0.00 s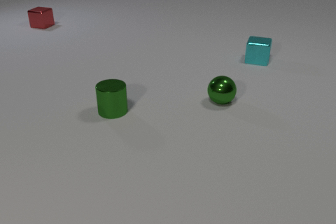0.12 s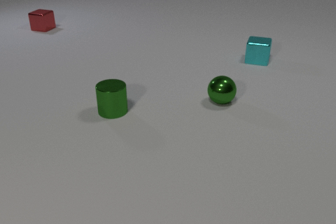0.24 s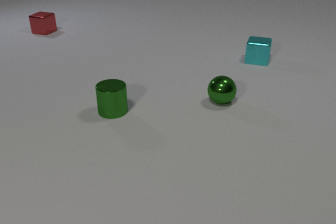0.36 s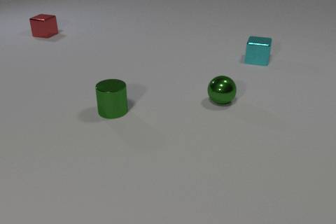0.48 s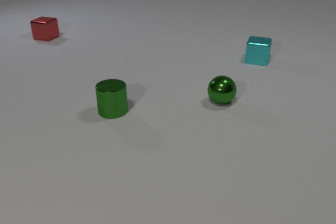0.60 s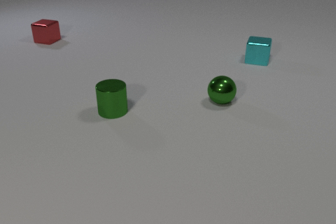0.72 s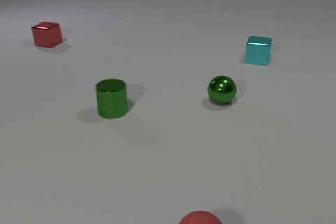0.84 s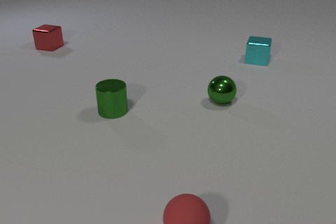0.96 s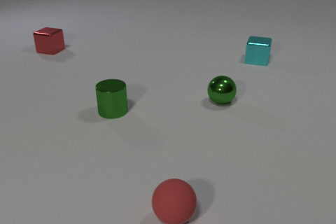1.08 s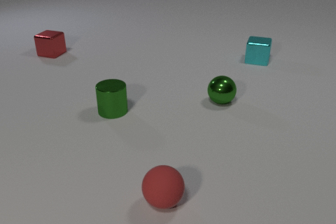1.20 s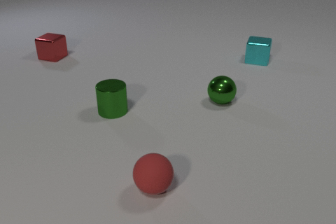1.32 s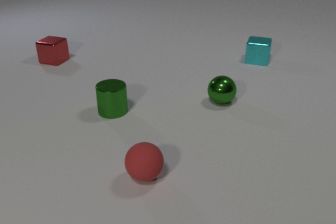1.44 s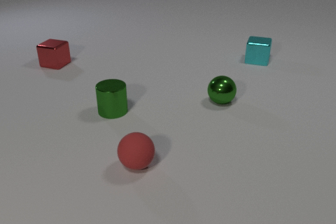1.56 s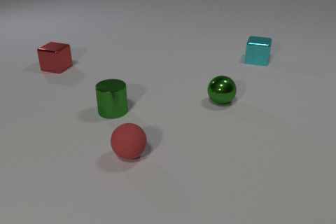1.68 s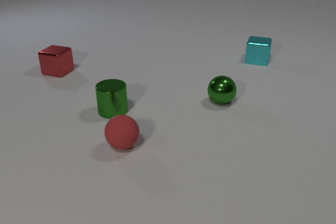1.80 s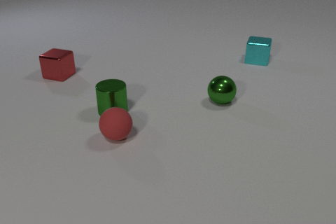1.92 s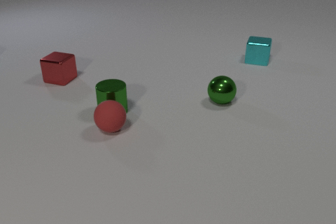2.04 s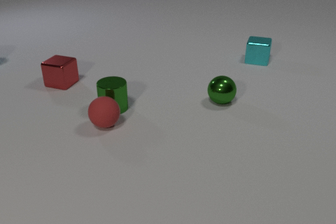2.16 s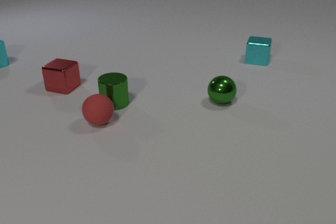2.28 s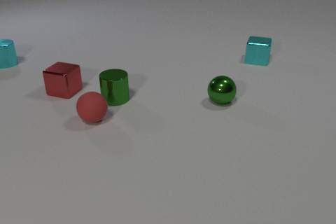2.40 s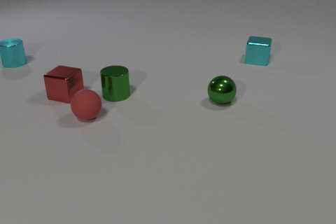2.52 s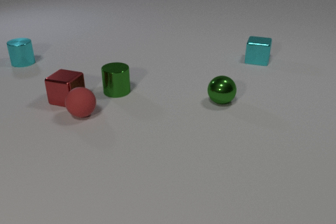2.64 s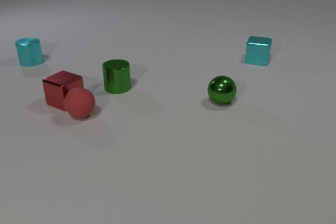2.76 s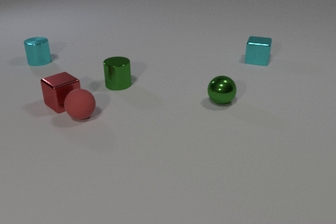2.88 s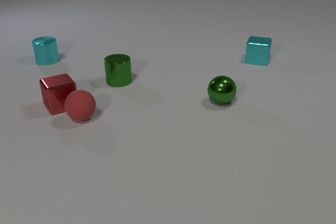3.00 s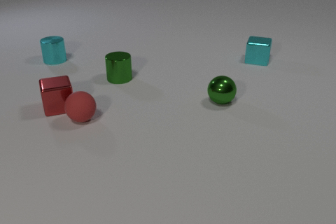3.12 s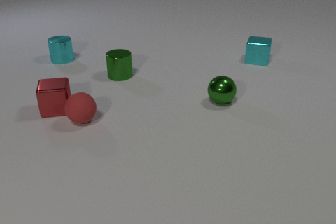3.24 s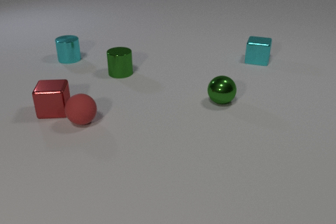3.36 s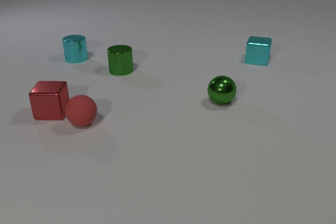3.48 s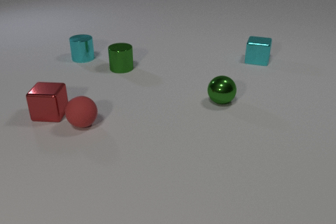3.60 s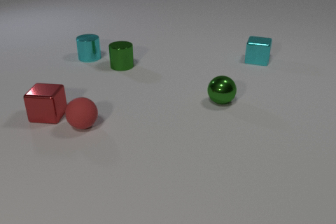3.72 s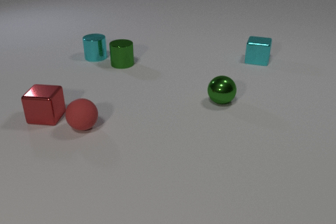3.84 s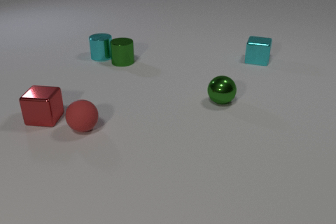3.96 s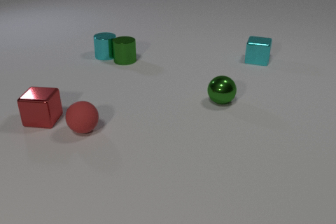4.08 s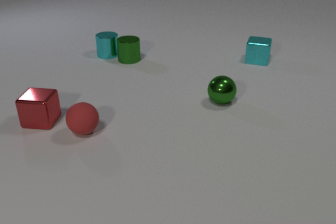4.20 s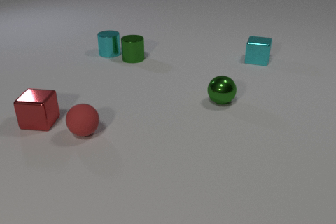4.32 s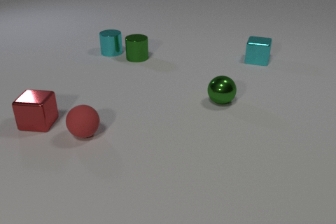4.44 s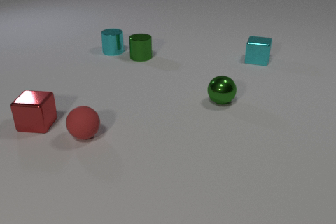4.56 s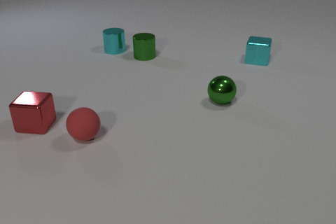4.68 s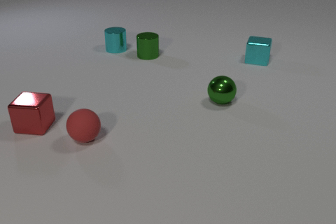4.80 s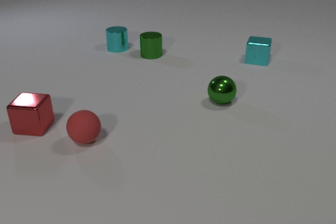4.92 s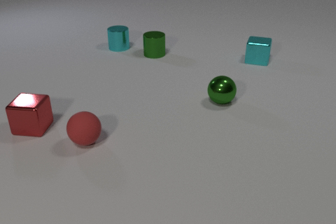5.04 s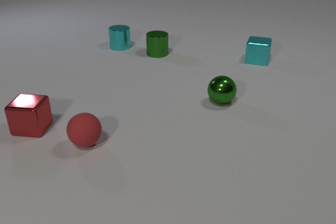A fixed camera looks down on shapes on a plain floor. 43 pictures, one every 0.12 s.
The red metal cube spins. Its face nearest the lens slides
to the left.
The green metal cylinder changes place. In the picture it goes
away from the camera.
0.00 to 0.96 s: The red rubber sphere comes in at the bottom edge, rolls away from the camera and to the left. The red metal cube slides toward the camera.
0.96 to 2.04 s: The red rubber sphere rolls away from the camera and to the left. The green metal cylinder slides away from the camera. The red metal cube slides toward the camera. The red rubber sphere and the green metal cylinder collide.
2.04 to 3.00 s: The red rubber sphere rolls to the left and away from the camera. The green metal cylinder slides away from the camera. The cyan metal cylinder comes in at the left edge, slides to the right. The red metal cube slides toward the camera, spins clockwise seen from above by about 45 degrees, its near face sliding to the left. The red rubber sphere and the red metal cube collide.
3.00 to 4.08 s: The red rubber sphere rolls toward the camera. The green metal cylinder slides away from the camera. The cyan metal cylinder slides to the right. The red metal cube slides toward the camera and to the left, spins so that its near face slides to the left, clockwise seen from above. The green metal cylinder and the cyan metal cylinder collide.
4.08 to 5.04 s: The red rubber sphere rolls toward the camera. The green metal cylinder slides to the right and away from the camera. The cyan metal cylinder slides away from the camera and to the right. The red metal cube slides toward the camera and to the left.
What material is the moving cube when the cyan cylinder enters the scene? metal.
Are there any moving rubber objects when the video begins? no.
What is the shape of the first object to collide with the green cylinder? sphere.
